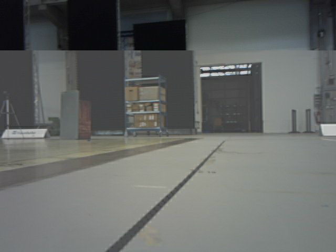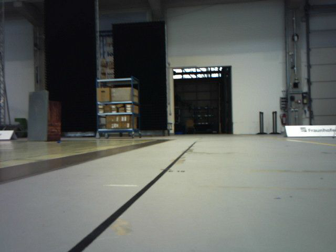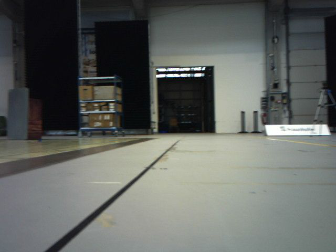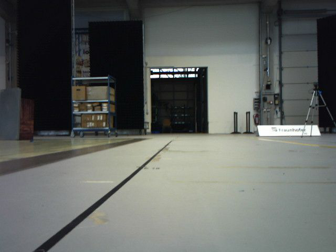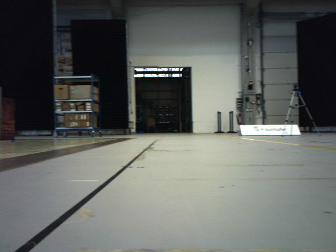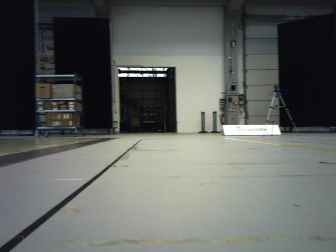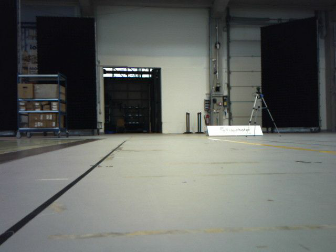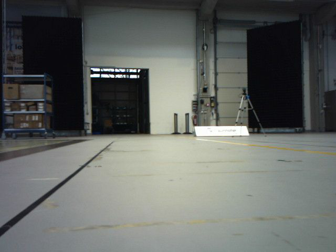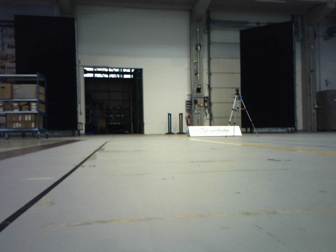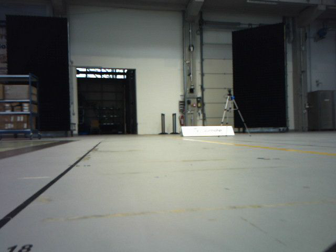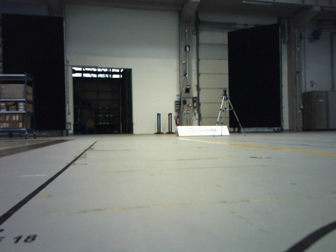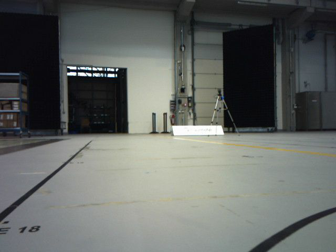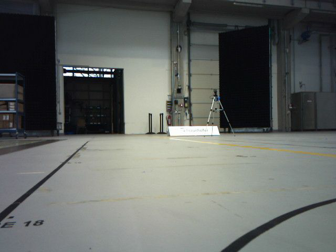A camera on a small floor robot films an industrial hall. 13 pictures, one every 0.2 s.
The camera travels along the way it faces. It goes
backward.
0.0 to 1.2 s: The camera swings to its right by about 20 degrees, and the scene slides to the left. It travels backward, about 0.2 m, so what stands in front gets smaller.
1.2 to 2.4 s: The camera travels backward, about 0.2 m, so what stands in front gets smaller.
The film runs backward here.
